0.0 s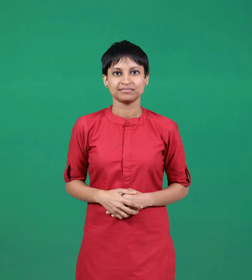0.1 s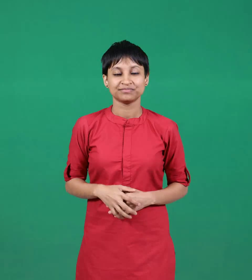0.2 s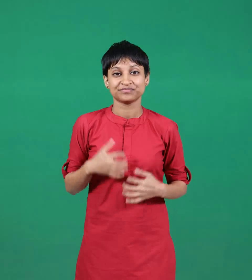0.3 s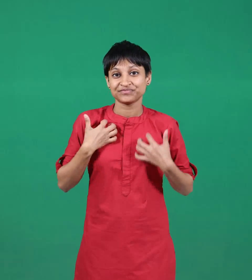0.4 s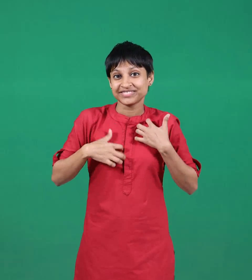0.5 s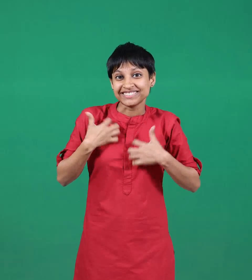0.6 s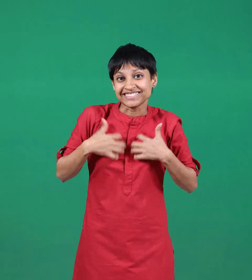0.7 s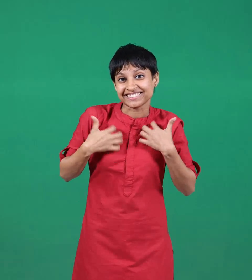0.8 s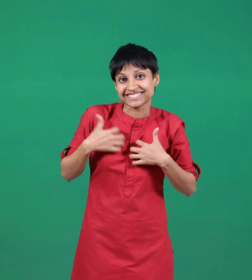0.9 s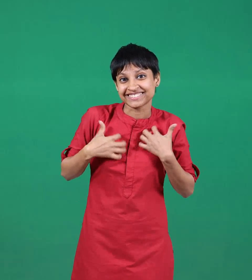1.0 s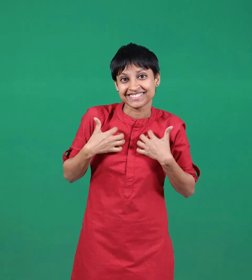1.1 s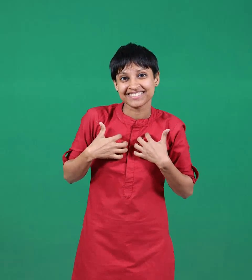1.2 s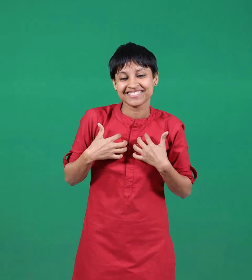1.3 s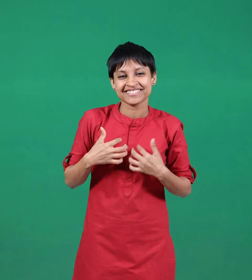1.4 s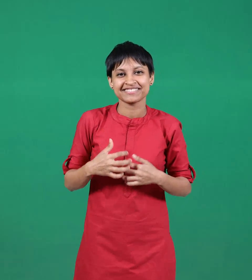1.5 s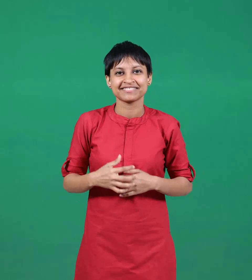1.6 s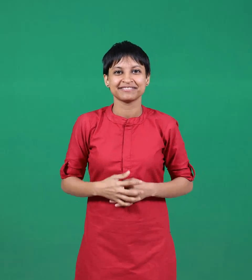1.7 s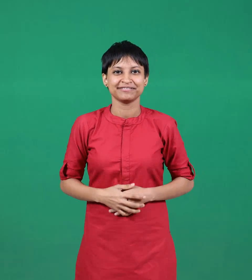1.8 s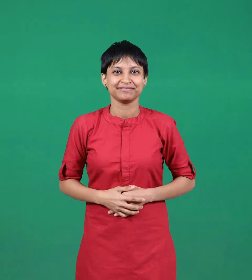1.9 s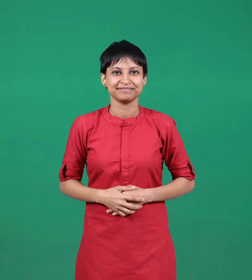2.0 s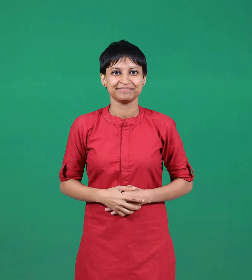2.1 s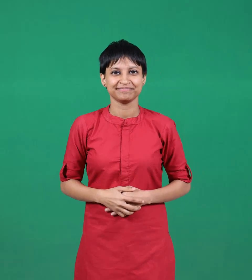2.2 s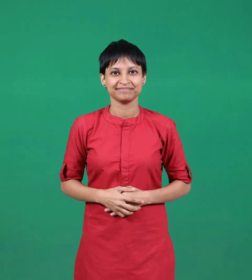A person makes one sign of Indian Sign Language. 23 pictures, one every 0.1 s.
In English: interest
